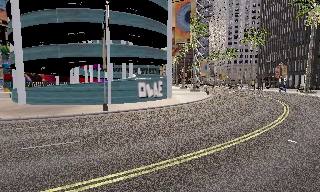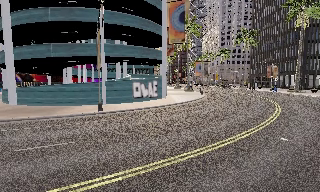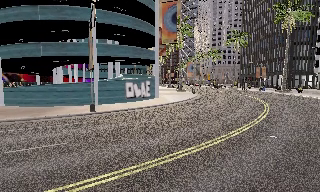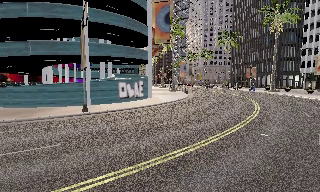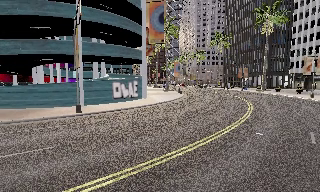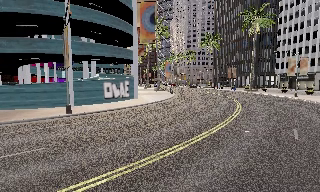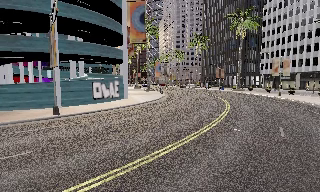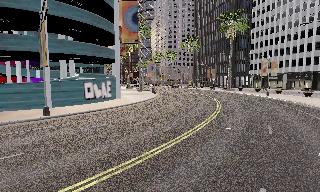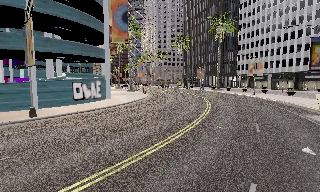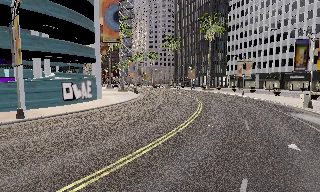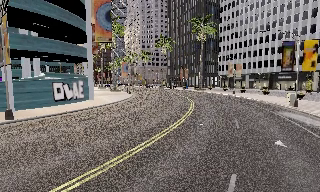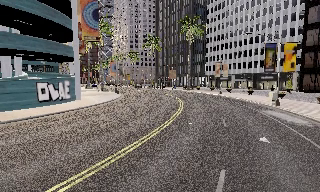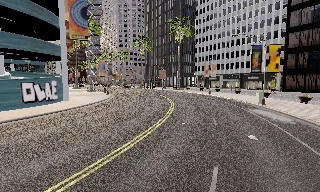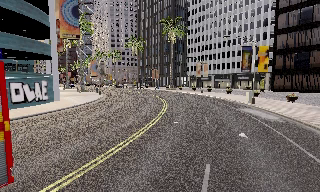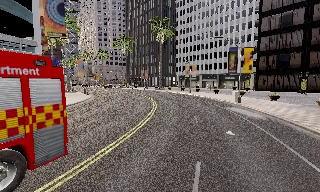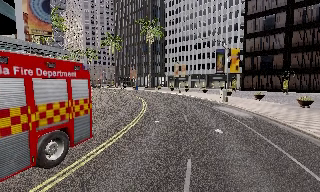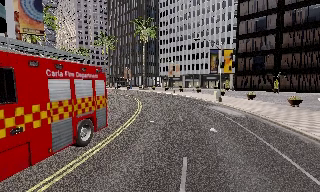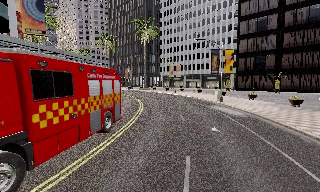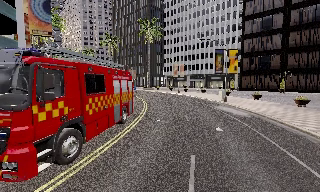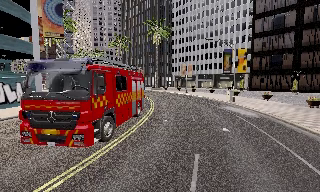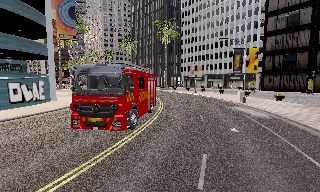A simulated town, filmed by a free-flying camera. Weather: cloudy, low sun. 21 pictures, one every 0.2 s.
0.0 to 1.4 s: The camera swings to its right by about 20 degrees, and the scene slides to the left. It travels to its left, about 1 m.
1.4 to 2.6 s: The camera swings to its right by about 20 degrees, and the scene slides to the left.
2.6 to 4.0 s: The camera travels backward, about 1 m, so what stands in front gets smaller.
The film runs backward here.
